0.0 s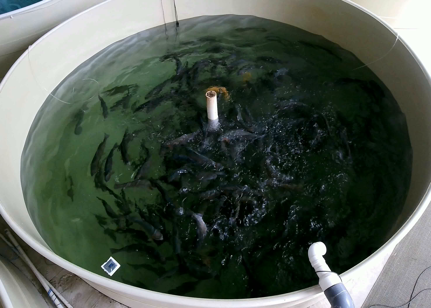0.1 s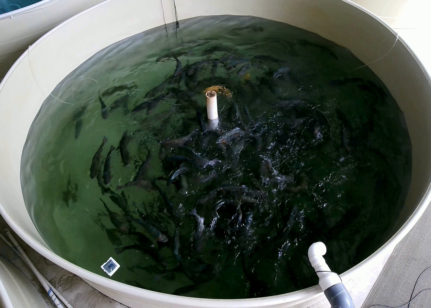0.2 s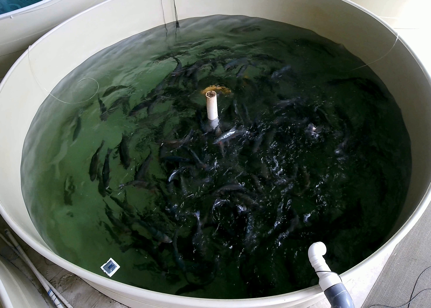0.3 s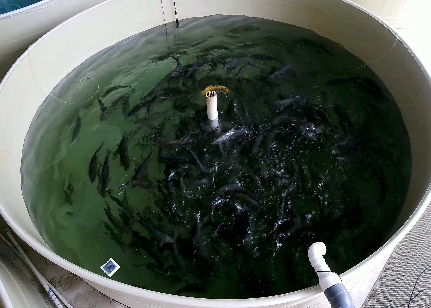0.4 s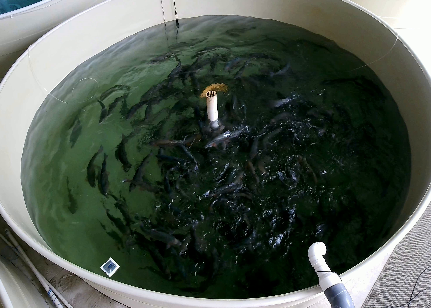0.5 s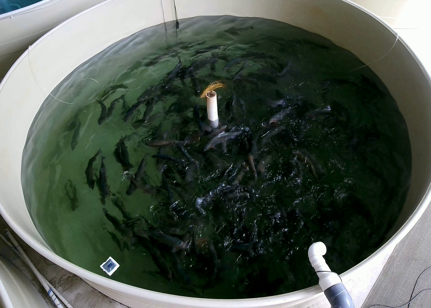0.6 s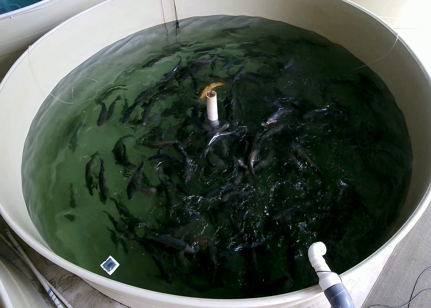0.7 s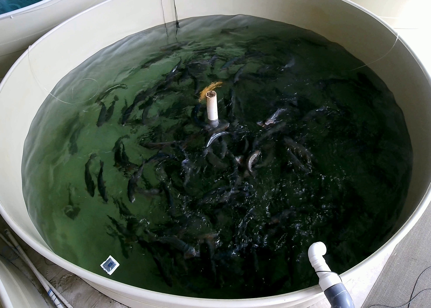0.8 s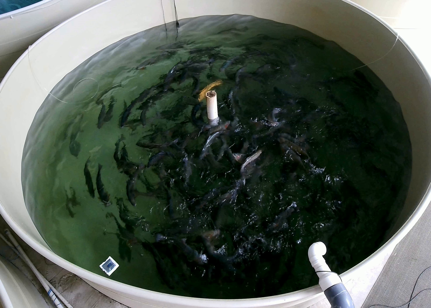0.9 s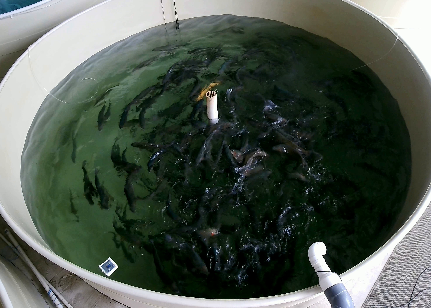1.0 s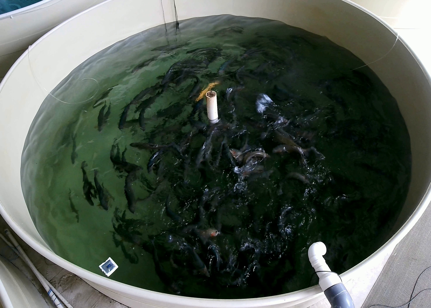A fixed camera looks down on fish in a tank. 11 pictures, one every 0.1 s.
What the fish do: Weak feeding.
